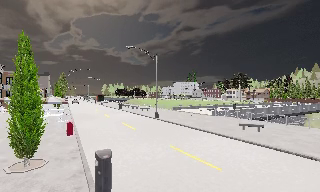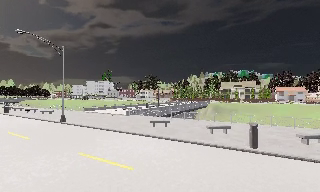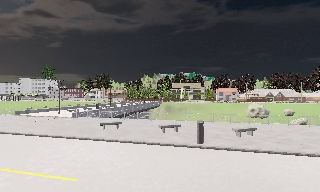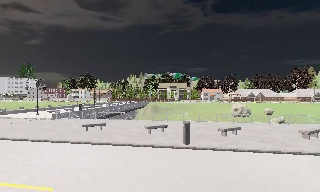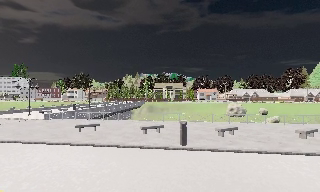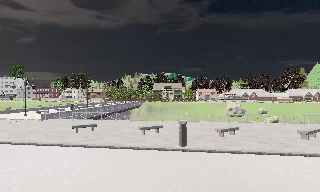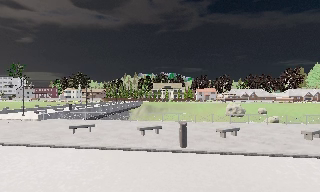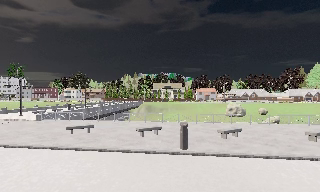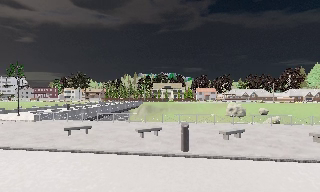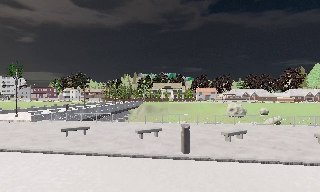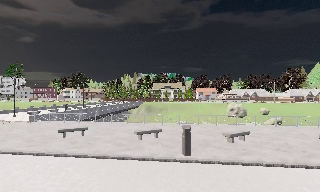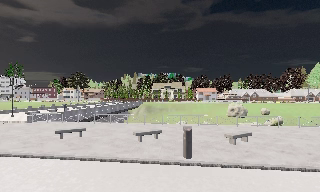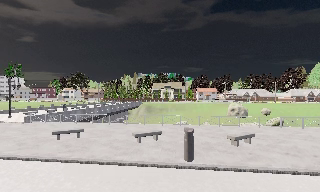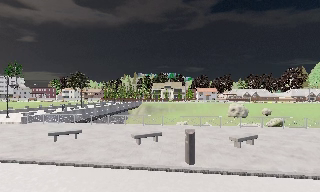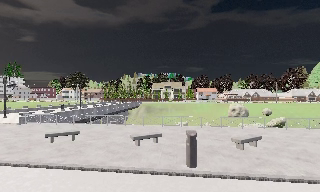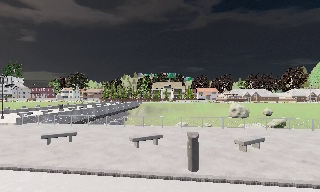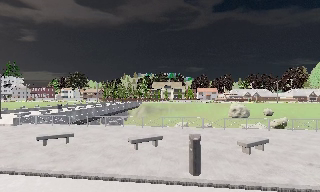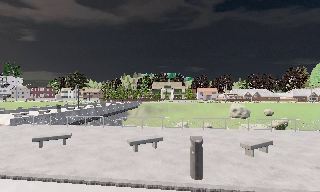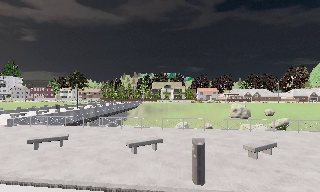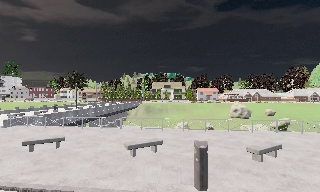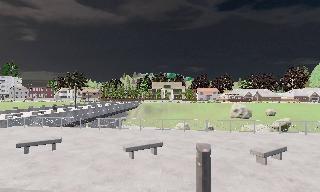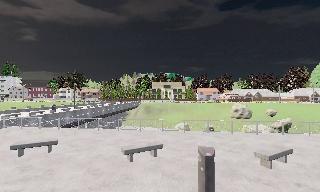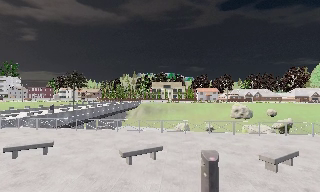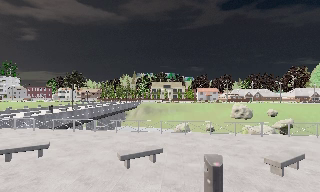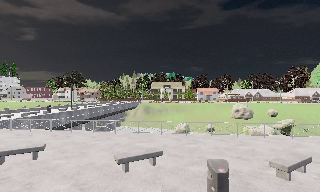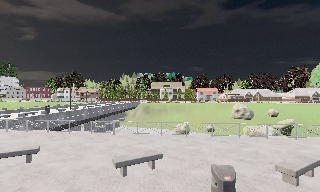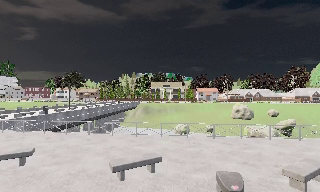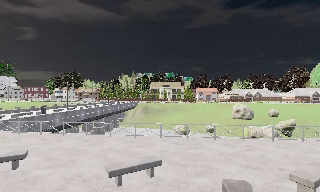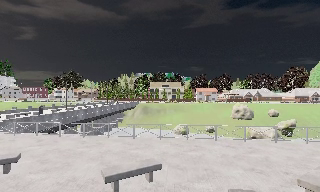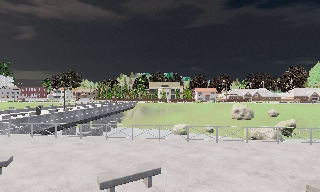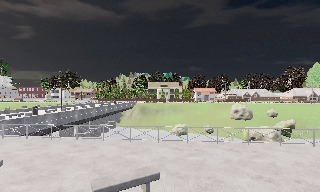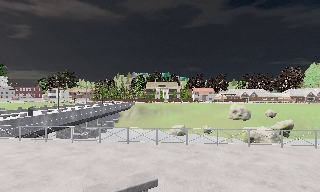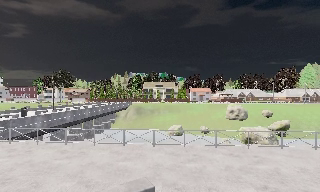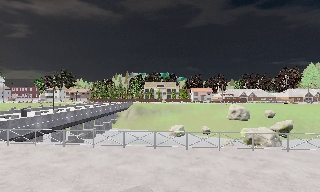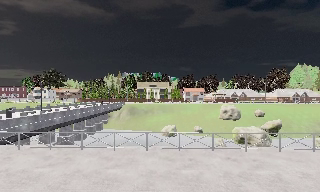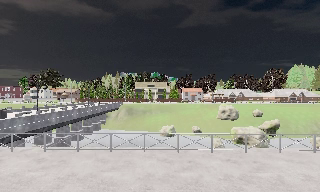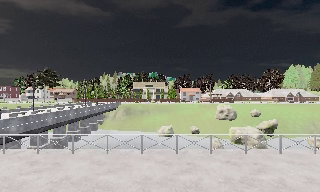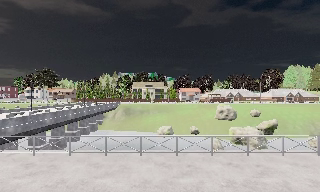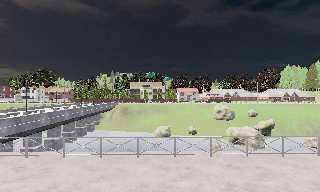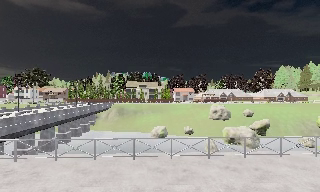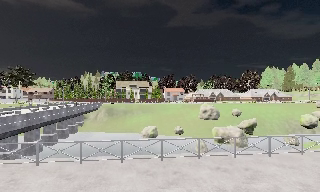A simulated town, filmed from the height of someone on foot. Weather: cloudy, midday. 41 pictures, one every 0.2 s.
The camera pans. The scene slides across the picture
to the left.
The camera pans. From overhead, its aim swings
clockwise.
0.0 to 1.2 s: The camera swings to its right by about 55 degrees, and the scene slides to the left. It travels forward, about 1.5 m.
1.2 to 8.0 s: The scene slides to the left, as the camera pans about 10 degrees to its right. It travels forward, about 9 m, so what stands in front looms larger.
The film runs forward here.
